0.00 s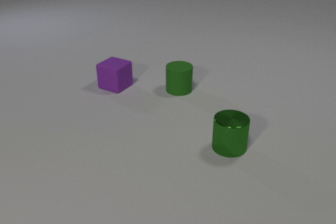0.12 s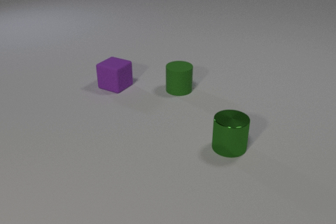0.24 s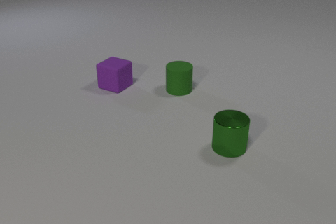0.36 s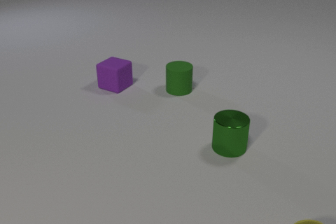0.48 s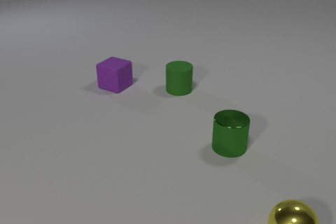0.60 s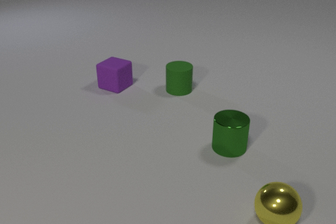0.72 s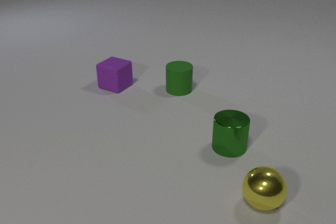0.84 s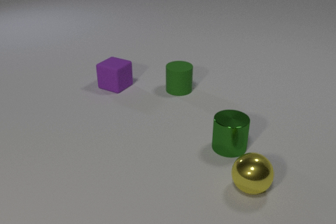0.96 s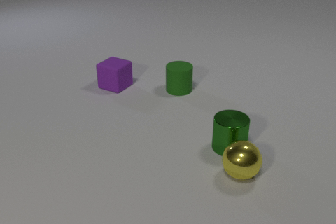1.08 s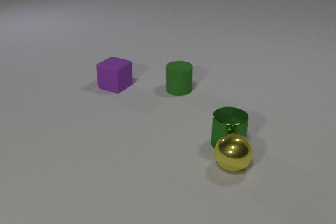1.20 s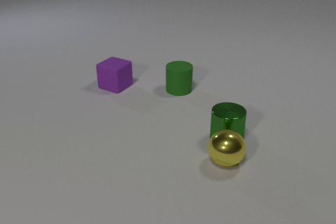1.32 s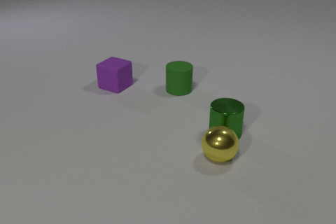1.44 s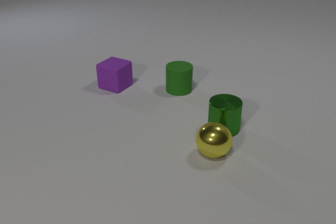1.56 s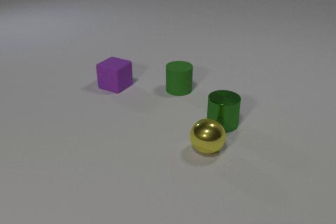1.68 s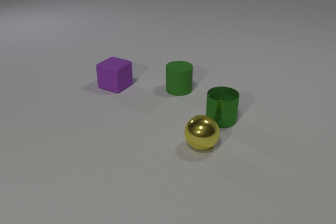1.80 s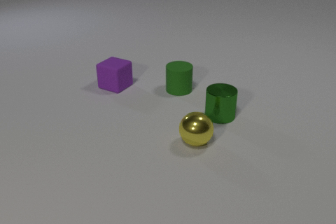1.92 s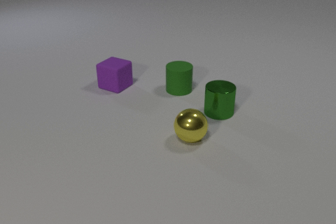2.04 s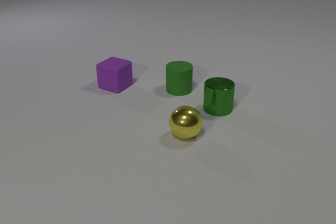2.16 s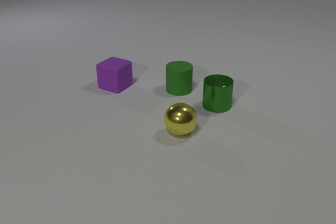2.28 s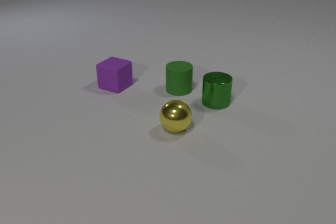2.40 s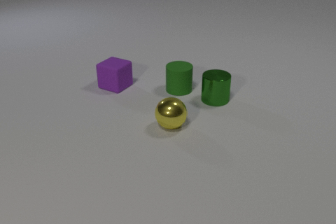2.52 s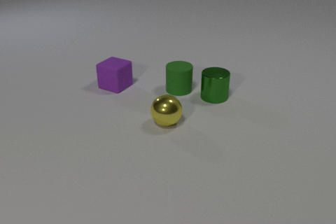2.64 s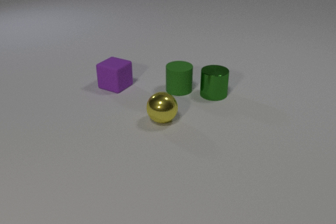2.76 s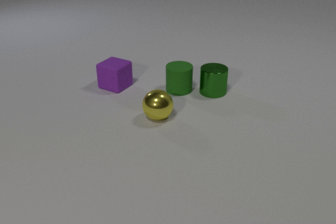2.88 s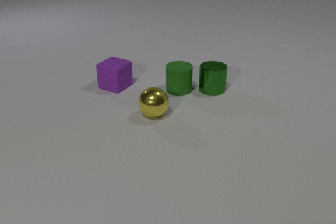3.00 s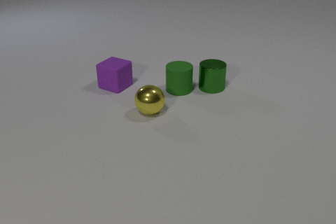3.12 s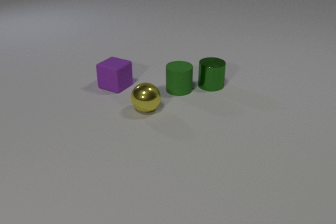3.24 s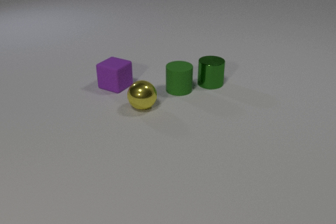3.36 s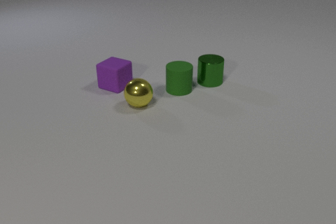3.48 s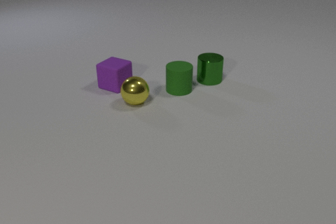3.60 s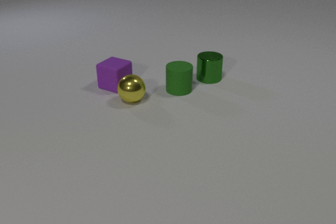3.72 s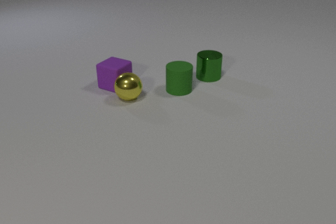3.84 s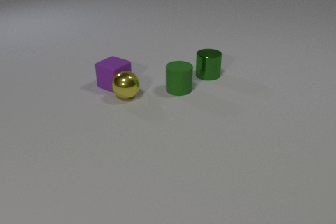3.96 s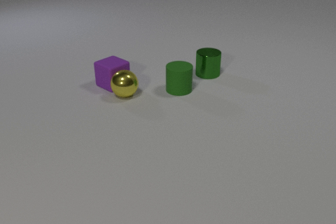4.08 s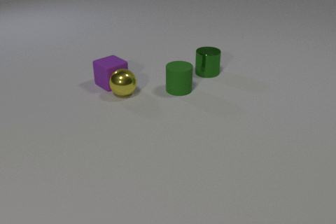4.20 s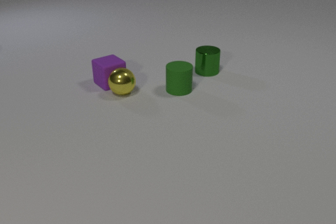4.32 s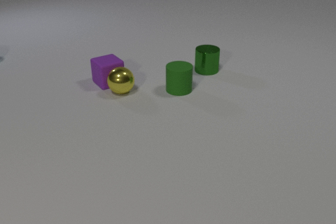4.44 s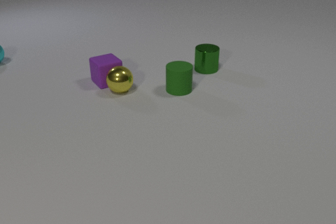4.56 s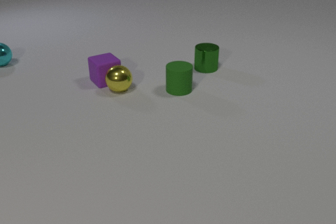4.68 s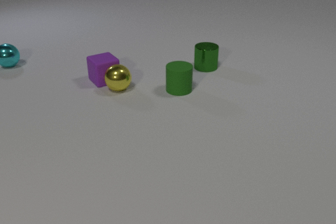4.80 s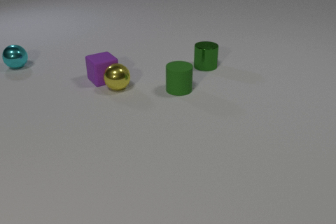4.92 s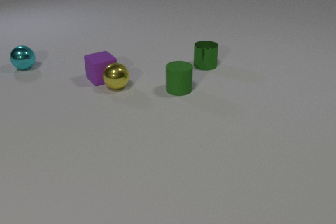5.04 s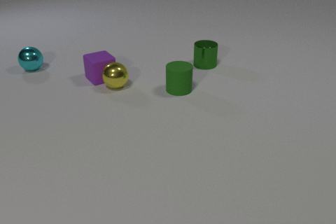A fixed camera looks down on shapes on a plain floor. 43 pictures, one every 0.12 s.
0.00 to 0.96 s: The yellow metal sphere comes in at the bottom edge, rolls away from the camera and to the left.
0.96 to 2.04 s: The yellow metal sphere rolls away from the camera and to the left. The green metal cylinder slides away from the camera. The yellow metal sphere and the green metal cylinder collide.
2.04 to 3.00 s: The yellow metal sphere rolls away from the camera and to the left. The green metal cylinder slides away from the camera.
3.00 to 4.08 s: The yellow metal sphere rolls away from the camera and to the left. The green metal cylinder slides away from the camera. The yellow metal sphere and the purple rubber cube collide.
4.08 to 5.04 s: The yellow metal sphere rolls away from the camera and to the left. The green metal cylinder slides away from the camera. The purple rubber cube slides away from the camera and to the left. The cyan metal sphere comes in at the left edge, rolls to the right and toward the camera.
What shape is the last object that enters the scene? sphere.
How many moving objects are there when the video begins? 0.
How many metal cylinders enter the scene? 0.
